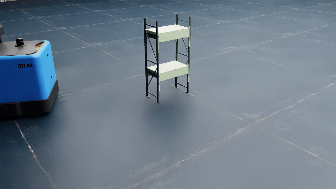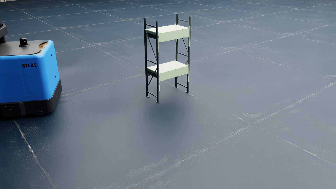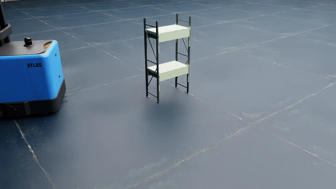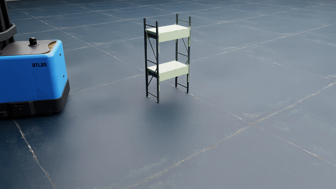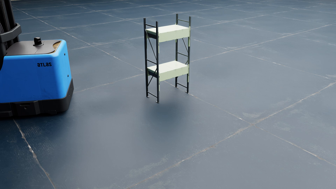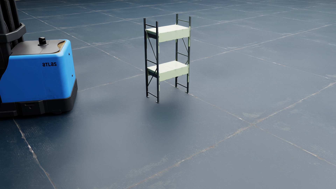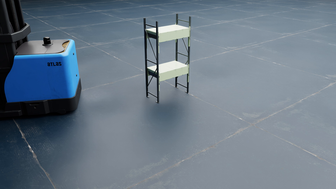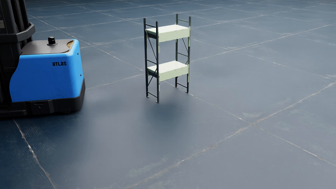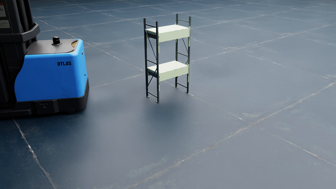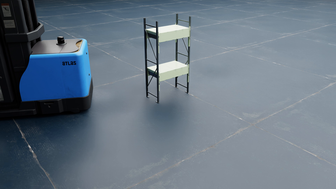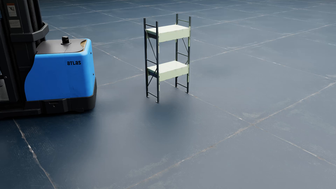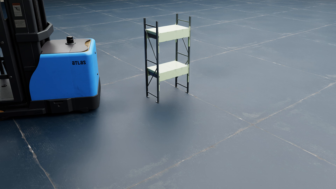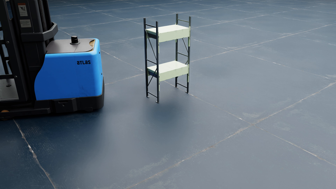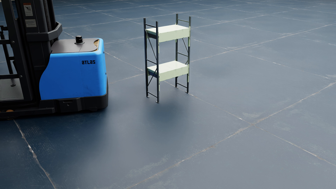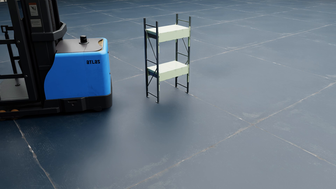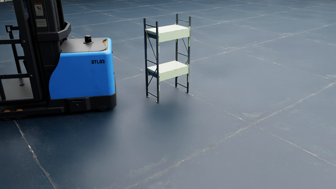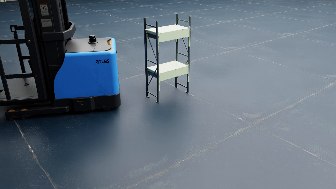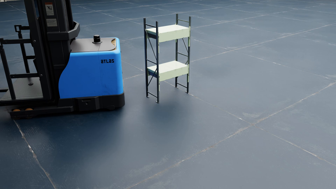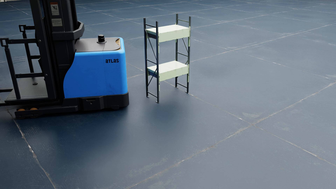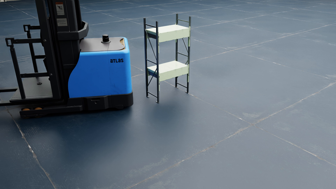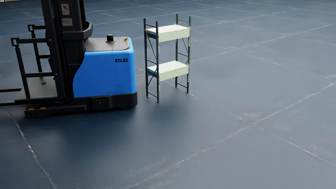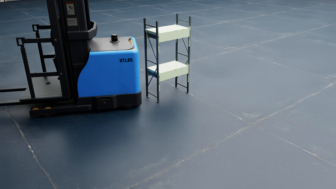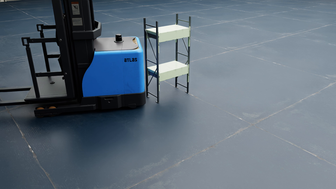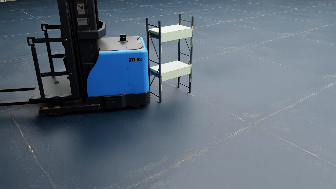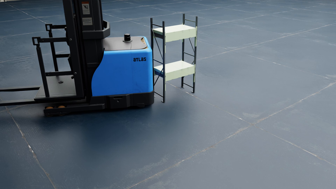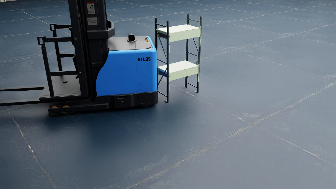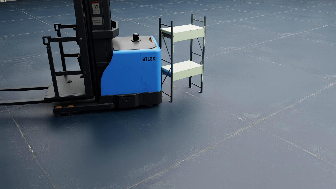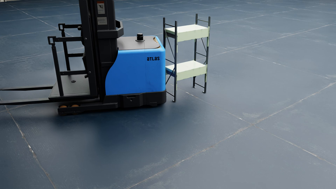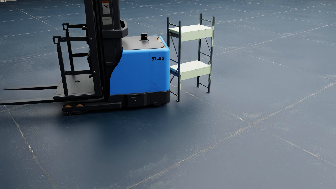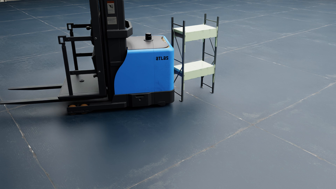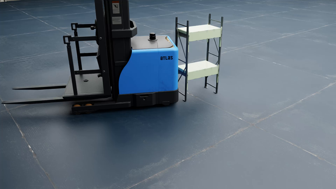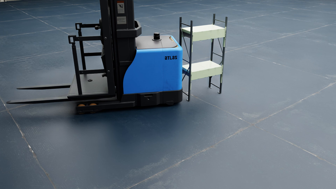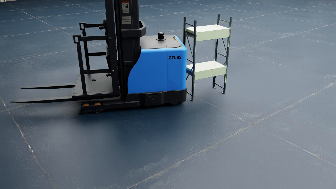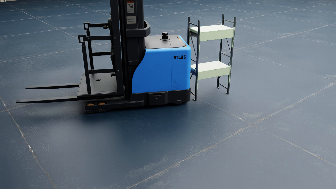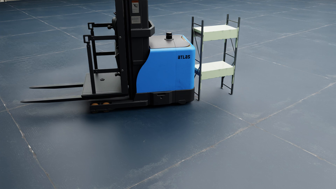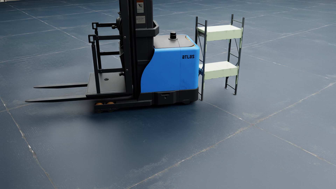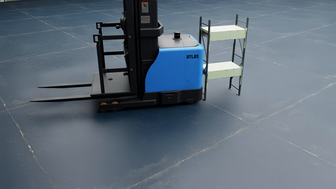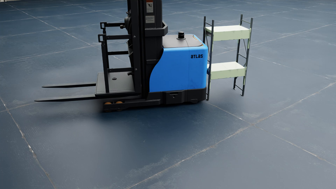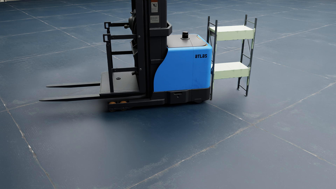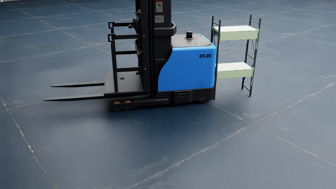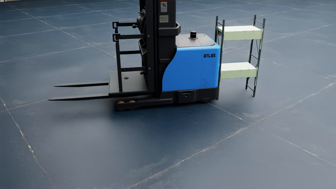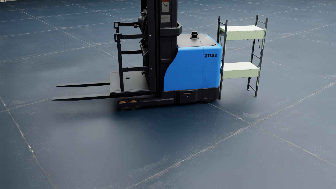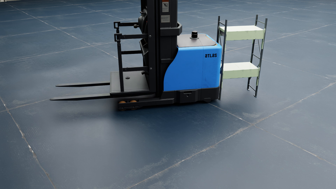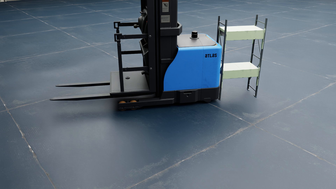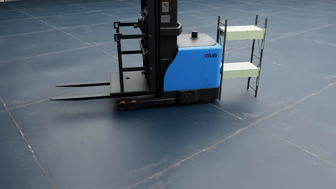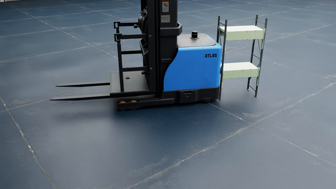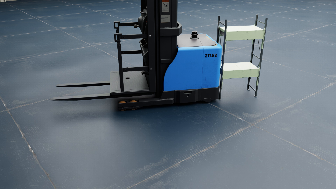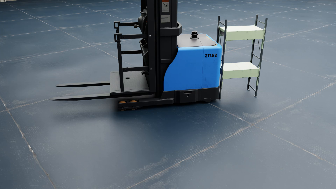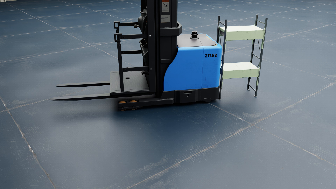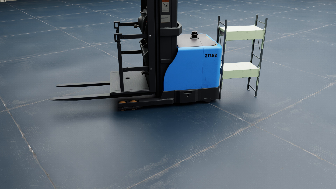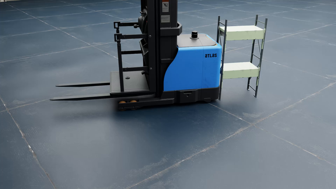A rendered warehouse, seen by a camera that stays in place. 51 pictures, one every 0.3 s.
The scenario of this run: A forklift runs into an object in its way.
